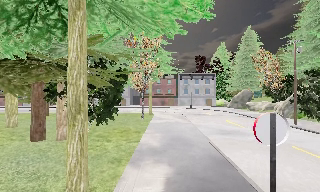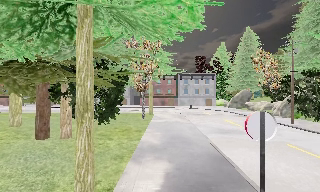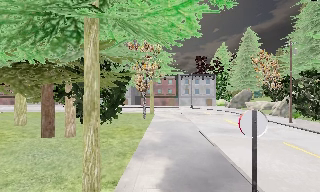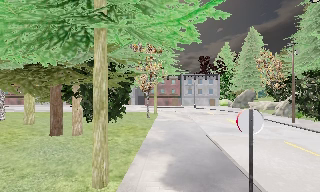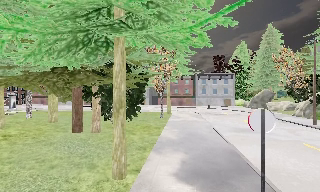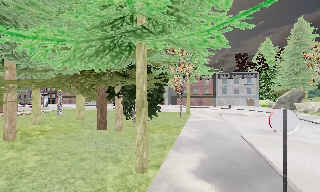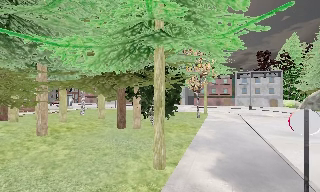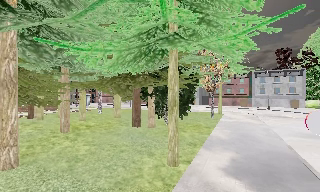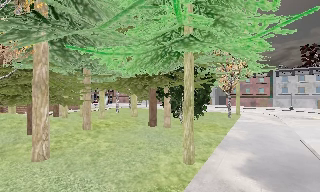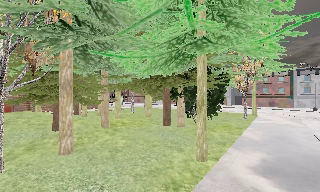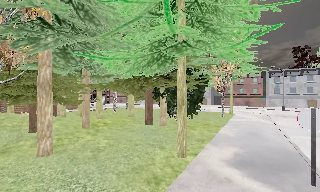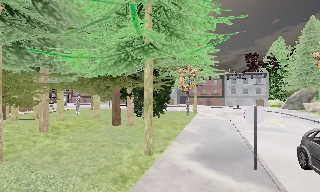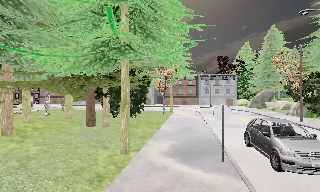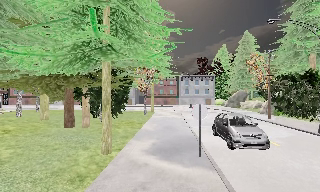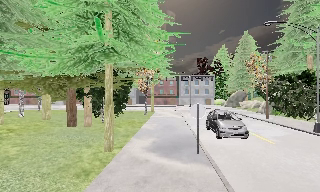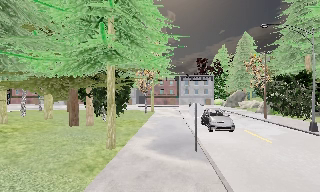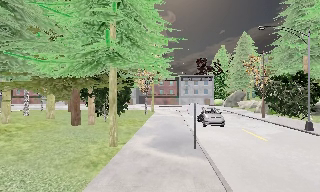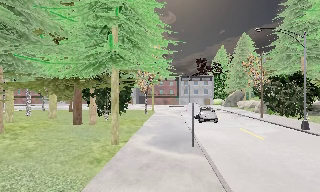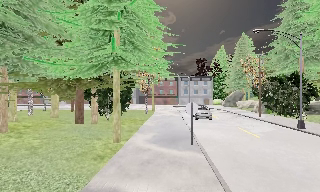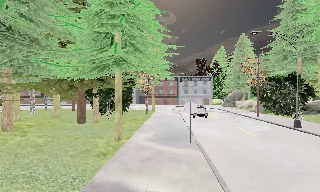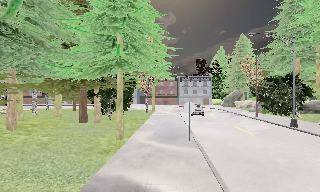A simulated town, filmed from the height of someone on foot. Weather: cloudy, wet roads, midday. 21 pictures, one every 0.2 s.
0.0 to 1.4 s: The camera pans to its left, which is counterclockwise from overhead, by about 25 degrees. It travels backward, about 2 m, so what stands in front gets smaller.
1.4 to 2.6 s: The scene slides to the left, as the camera pans about 20 degrees to its right. It travels backward, about 1.5 m, so what stands in front gets smaller.
2.6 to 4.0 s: The camera travels backward, about 2.5 m, so what stands in front gets smaller.
The film runs backward here.
